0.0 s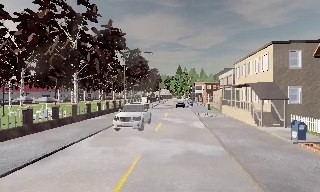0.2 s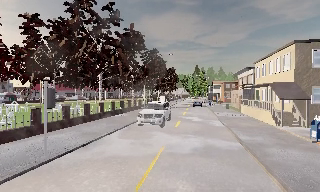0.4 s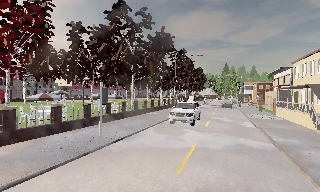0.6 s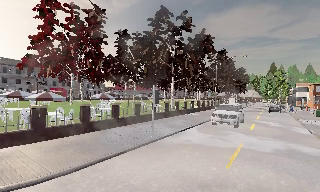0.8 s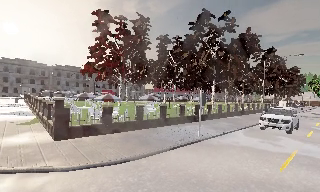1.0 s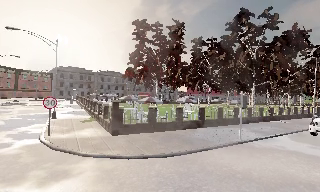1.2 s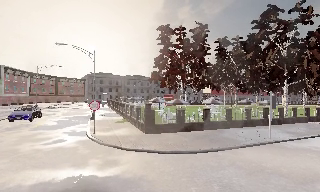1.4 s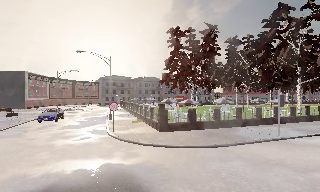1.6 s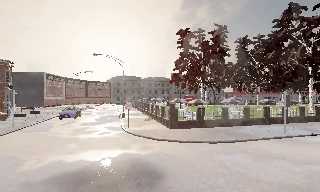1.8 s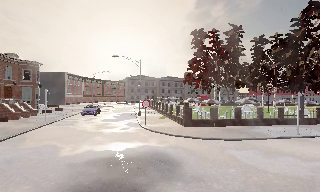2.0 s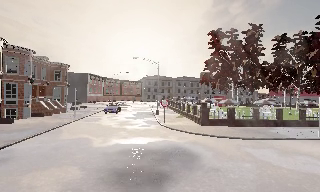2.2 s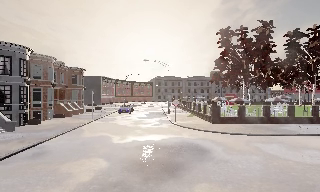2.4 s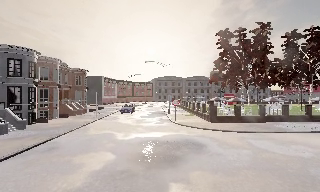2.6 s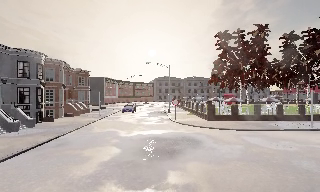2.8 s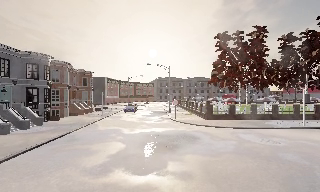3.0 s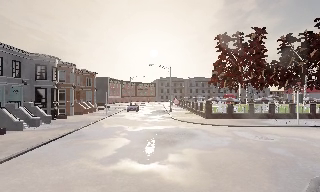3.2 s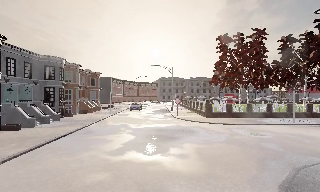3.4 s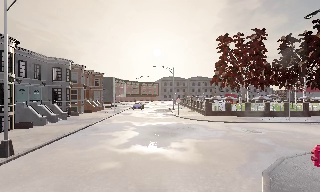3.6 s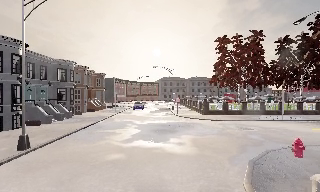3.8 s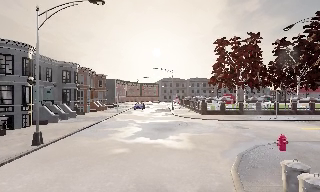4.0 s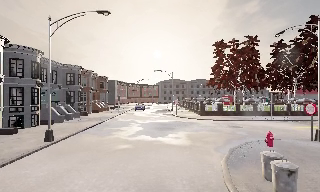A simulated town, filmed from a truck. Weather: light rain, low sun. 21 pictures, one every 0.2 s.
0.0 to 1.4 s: The camera pans to its left, which is counterclockwise from overhead, by about 65 degrees. It travels backward and to its left, about 7 m.
1.4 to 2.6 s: The scene slides to the right, as the camera pans about 15 degrees to its left. It travels backward, about 5 m, so what stands in front gets smaller.
2.6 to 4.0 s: The camera travels backward, about 6 m, so what stands in front gets smaller.
The film runs backward here.
